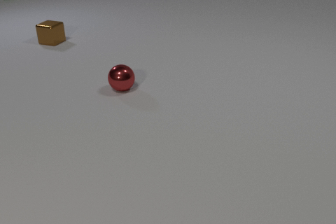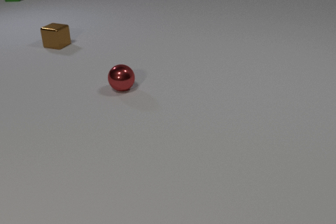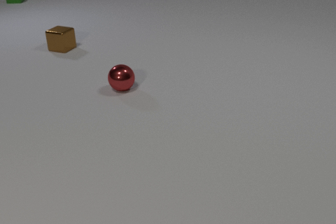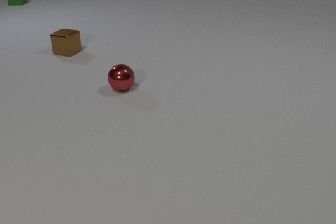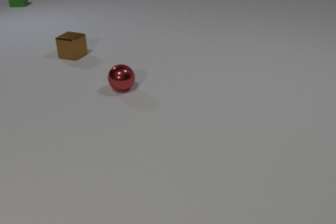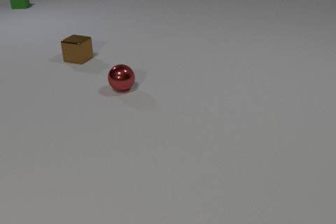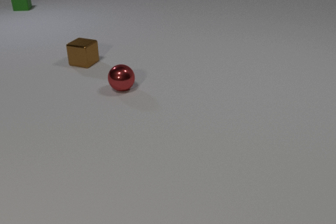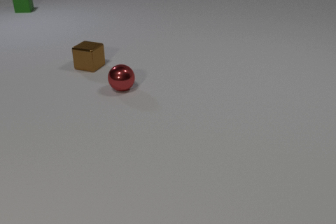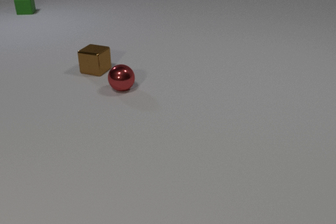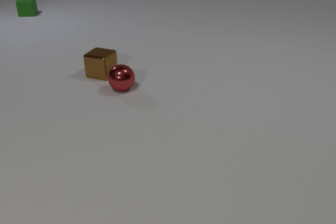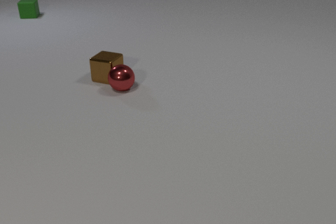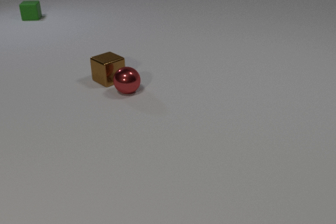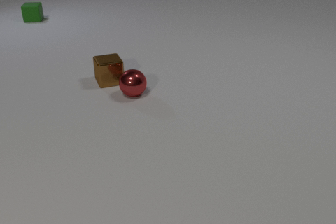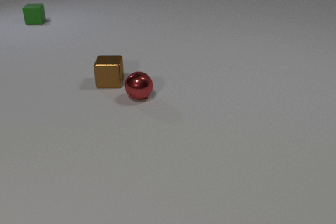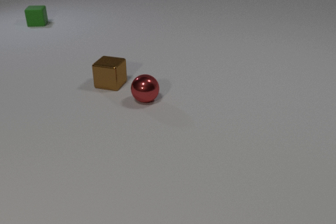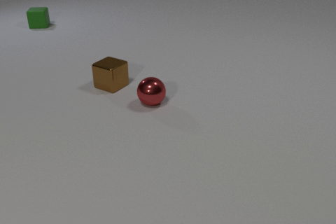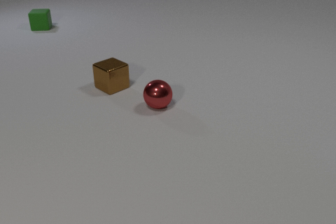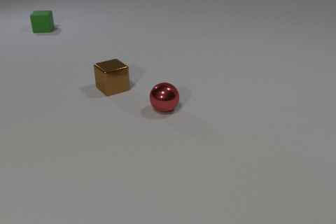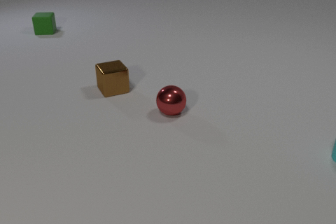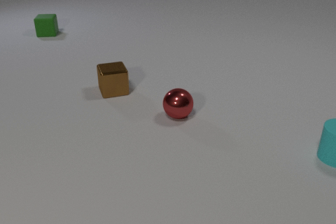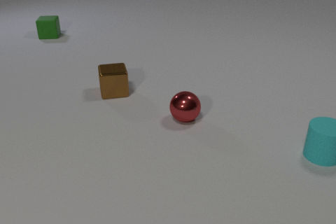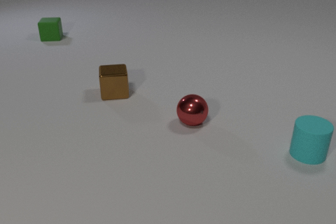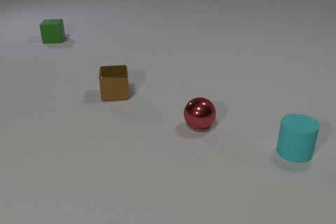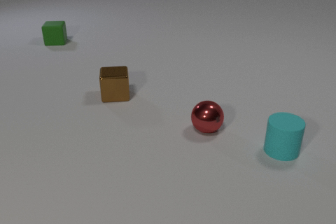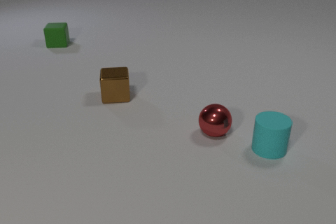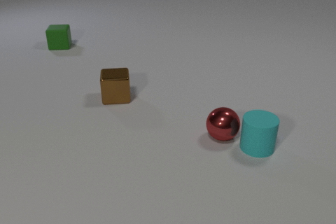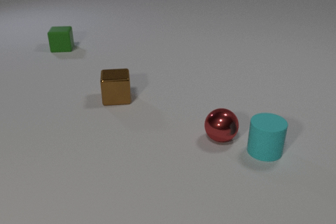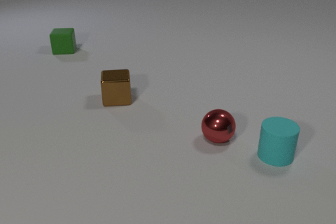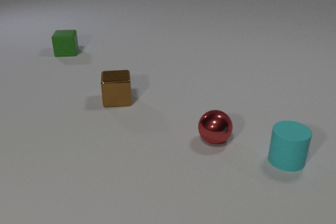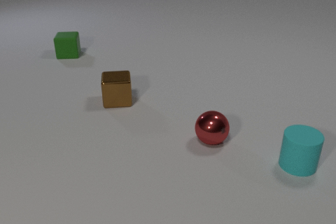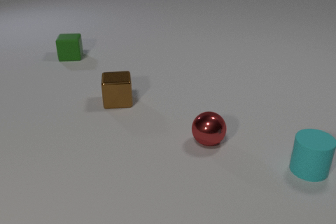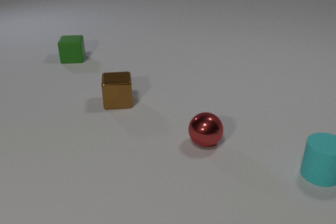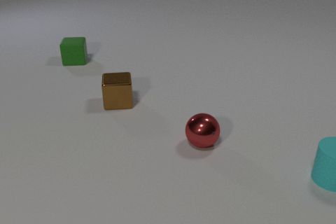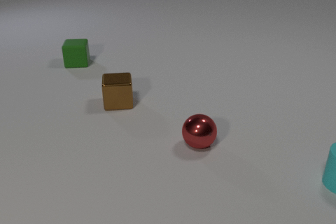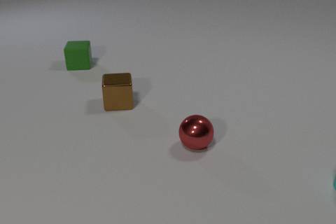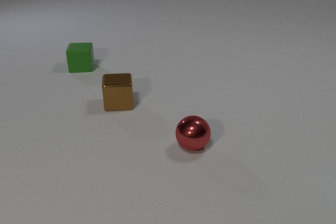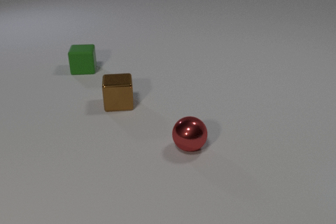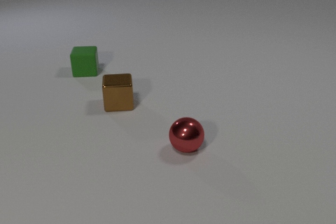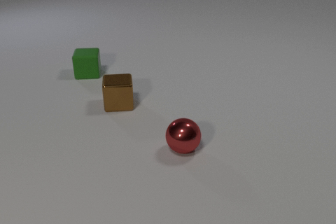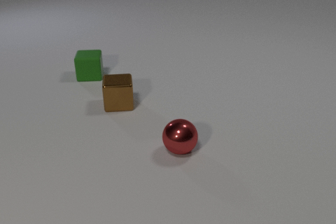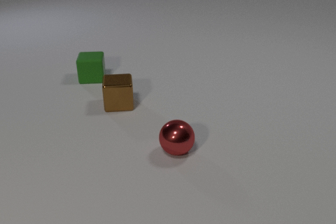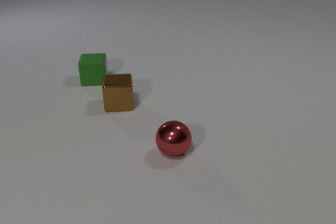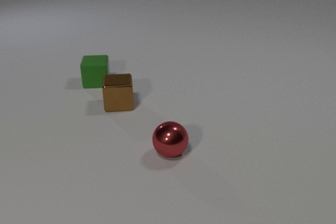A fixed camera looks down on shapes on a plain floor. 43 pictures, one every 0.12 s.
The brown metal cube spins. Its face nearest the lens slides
to the left.
The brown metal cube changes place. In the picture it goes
toward the camera.
0.00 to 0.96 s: The brown metal cube slides toward the camera and to the right. The green rubber cube slides toward the camera.
0.96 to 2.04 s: The brown metal cube slides toward the camera, spins clockwise seen from above by about 120 degrees, its near face sliding to the left. The red metal sphere rolls toward the camera and to the right. The green rubber cube slides toward the camera. The brown metal cube and the red metal sphere collide.
2.04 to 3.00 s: The brown metal cube slides toward the camera, spins so that its near face slides to the left, clockwise seen from above. The red metal sphere rolls to the right and toward the camera. The cyan rubber cylinder comes in at the right edge, slides to the left. The green rubber cube slides toward the camera.
3.00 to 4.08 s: The brown metal cube slides toward the camera. The red metal sphere rolls to the left and toward the camera. The cyan rubber cylinder slides to the right. The green rubber cube slides toward the camera. The red metal sphere and the cyan rubber cylinder collide.
4.08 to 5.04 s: The red metal sphere rolls to the left and toward the camera. The green rubber cube slides toward the camera.
How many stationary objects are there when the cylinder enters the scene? 0.
What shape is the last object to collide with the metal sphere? cylinder.
What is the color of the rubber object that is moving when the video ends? green.
